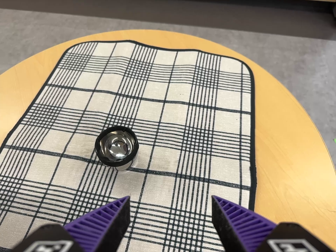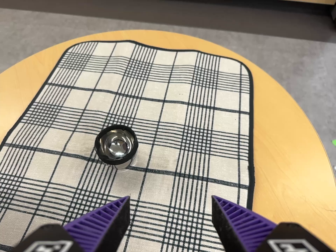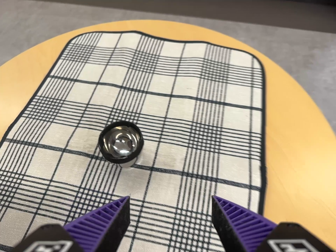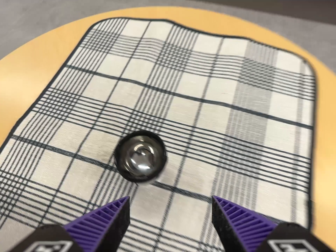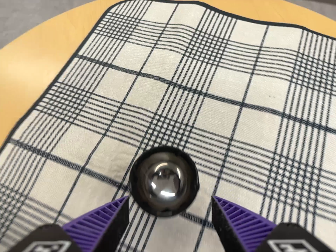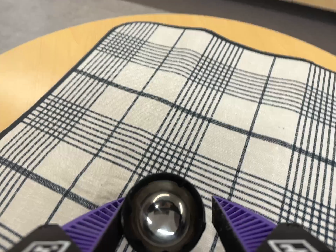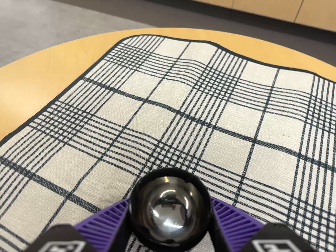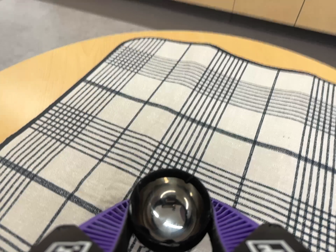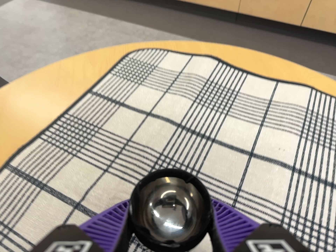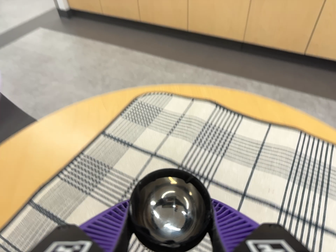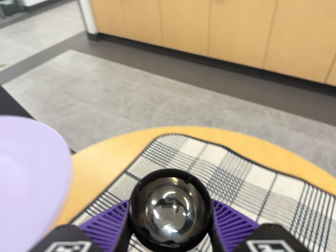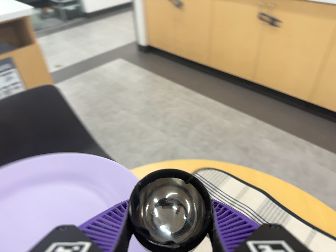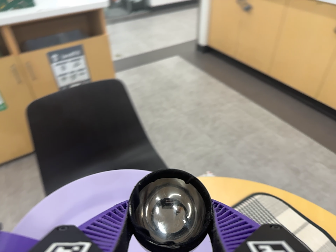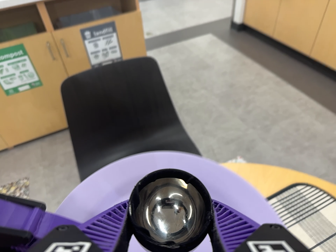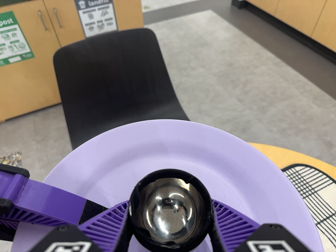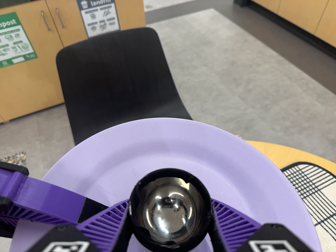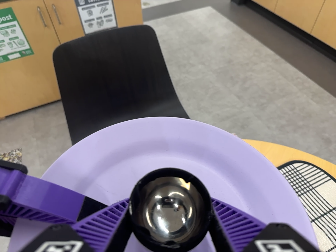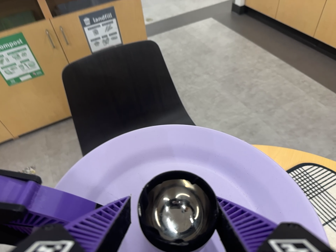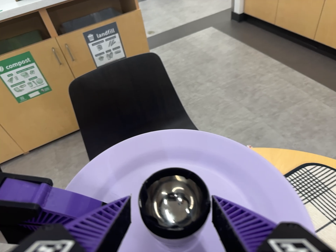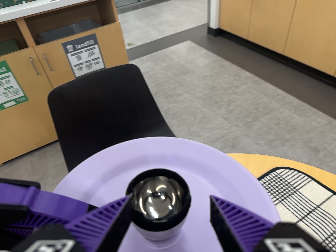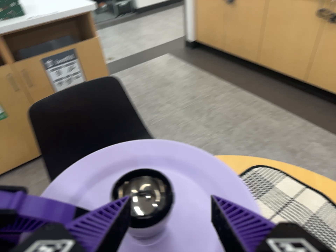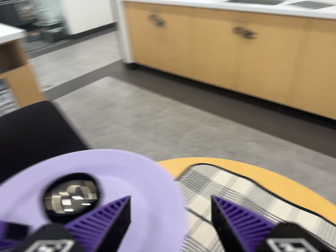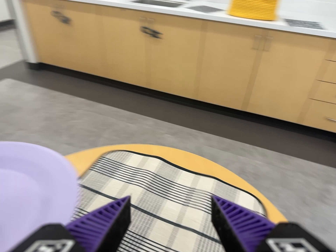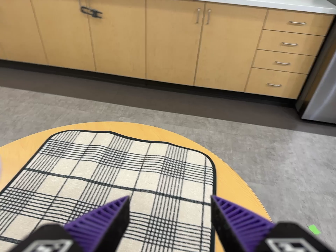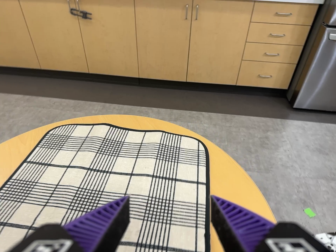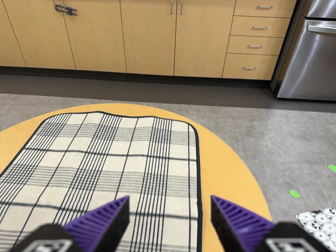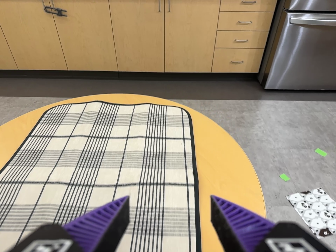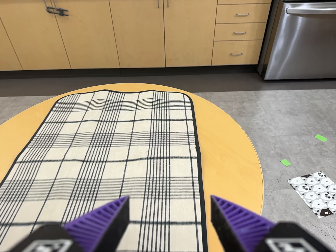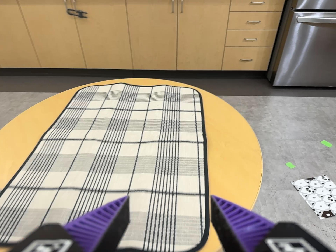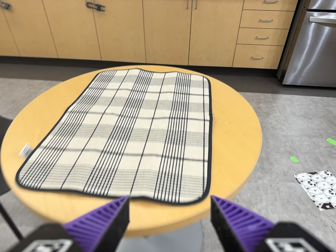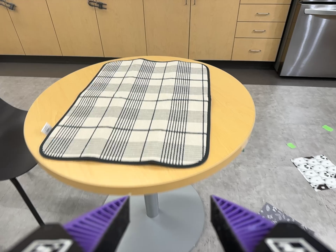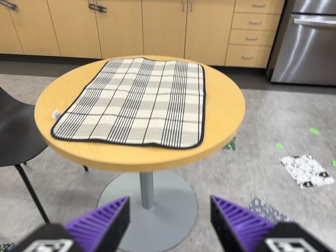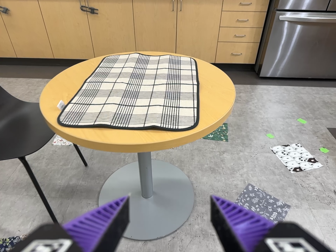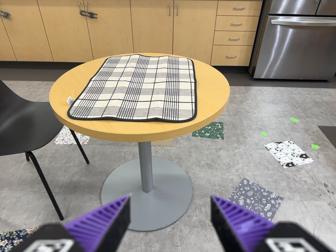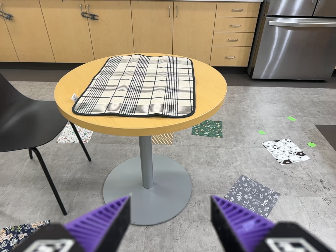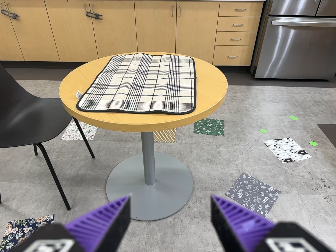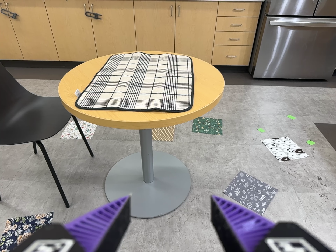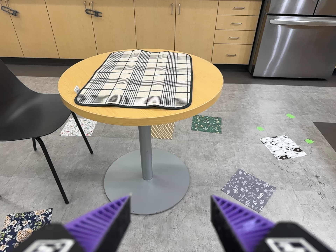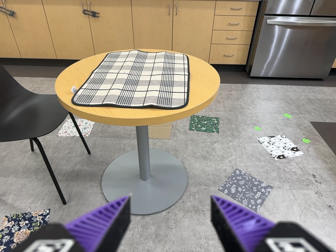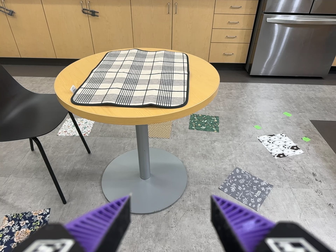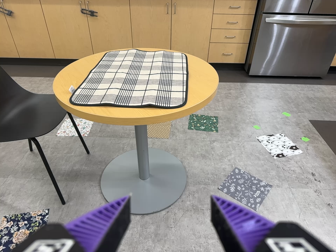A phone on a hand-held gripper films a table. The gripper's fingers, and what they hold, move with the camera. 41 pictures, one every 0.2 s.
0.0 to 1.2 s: The camera travels forward, about 20 cm, so what stands in front looms larger. It rolls about its line of sight by about 15 degrees, and the scene rotates clockwise.
1.2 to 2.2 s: The camera pans to its left by about 15 degrees. It travels toward the top of its view and backward, about 24 cm, so close, fixed things drift downward. Its aim tips toward the top of its view by about 10 degrees, and the scene shifts downward. It rolls about its line of sight by about 10 degrees, and the scene rotates clockwise.
2.2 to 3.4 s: The scene slides to the right, as the camera pans about 15 degrees to its left. It travels to its left and forward, about 10 cm, so close, fixed things drift to the right. Its aim tips toward the bottom of its view by about 10 degrees. It rolls about its line of sight by about 10 degrees, and the scene rotates clockwise.
3.4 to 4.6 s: The scene slides to the left, as the camera pans about 45 degrees to its right. It travels toward the bottom of its view, backward and to its right, about 24 cm. Its aim tips toward the top of its view by about 10 degrees. It rolls about its line of sight by about 25 degrees, and the scene rotates counterclockwise.
4.6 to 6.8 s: The camera travels backward and toward the bottom of its view, about 80 cm, so what stands in front gets smaller.
6.8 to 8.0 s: The camera travels backward, about 6 cm, so what stands in front gets smaller.
The film runs backward here.
